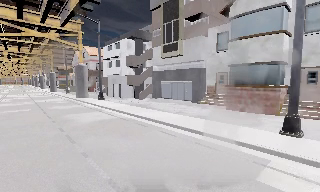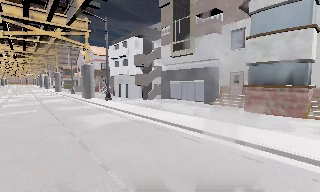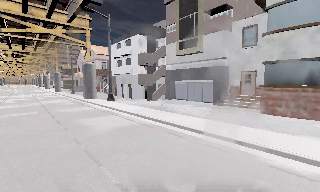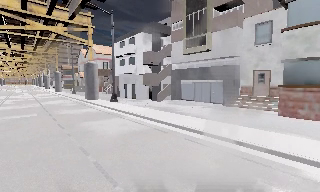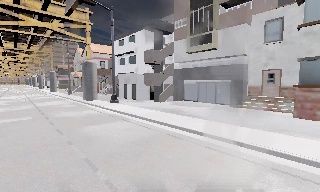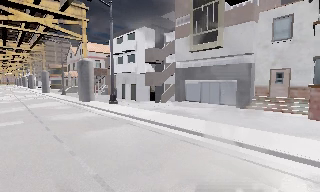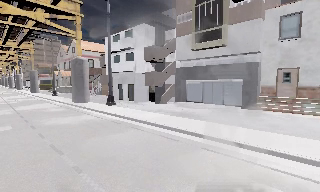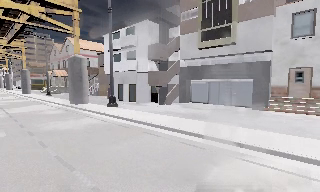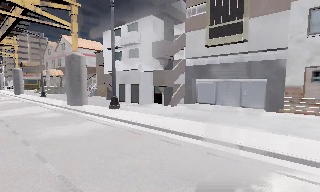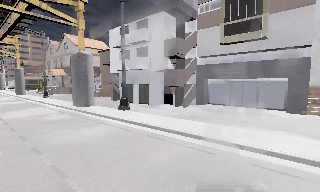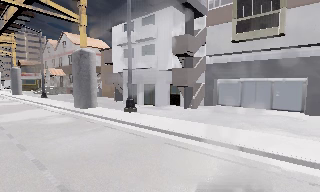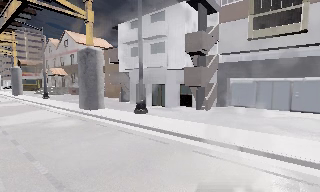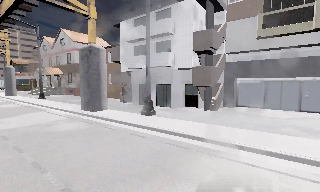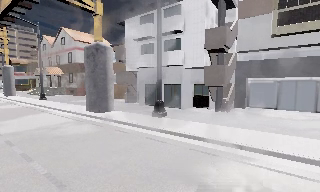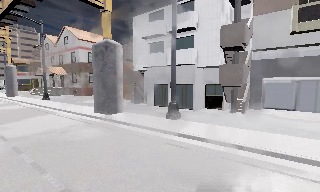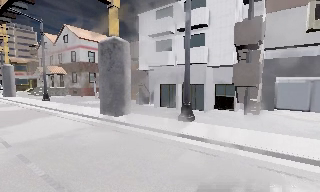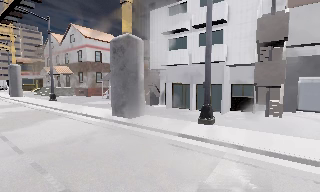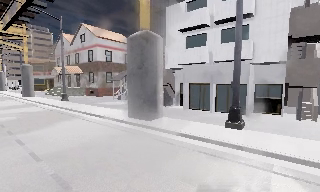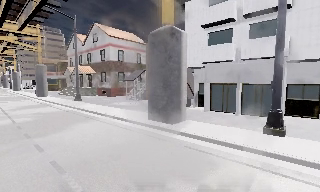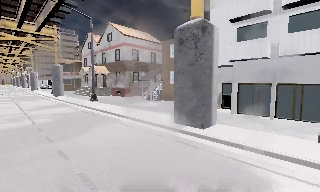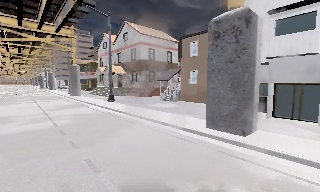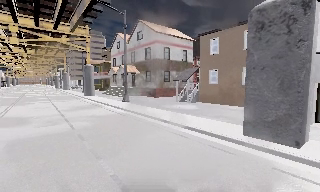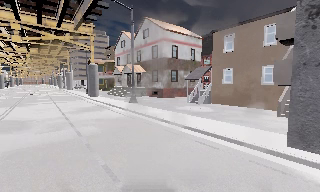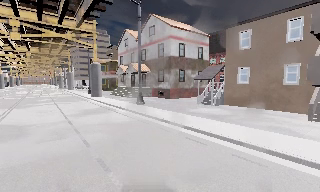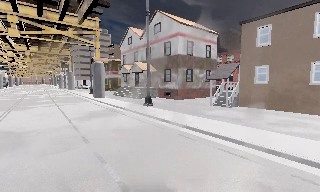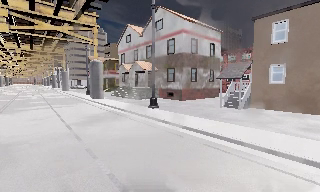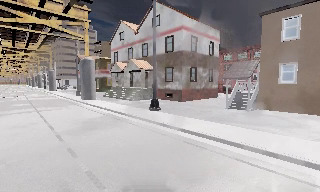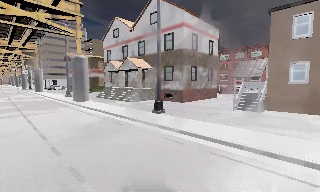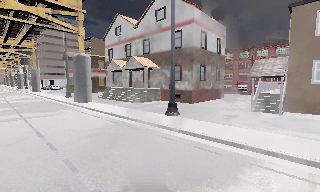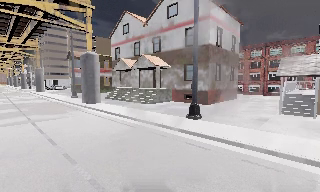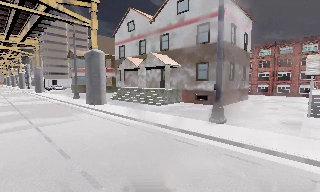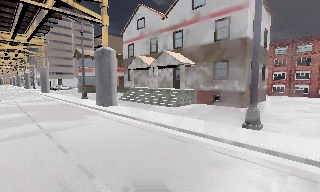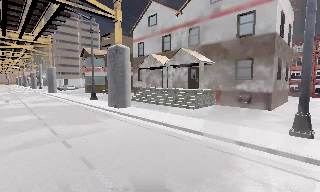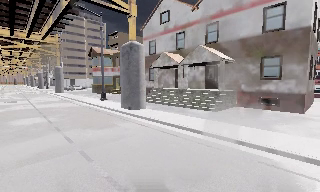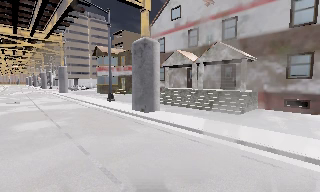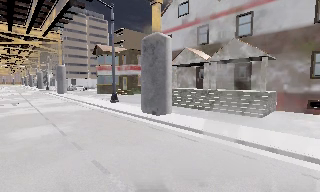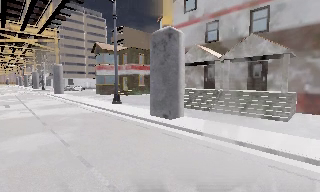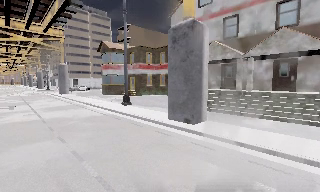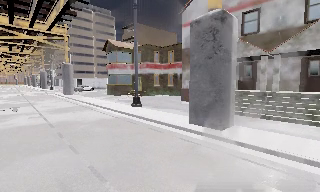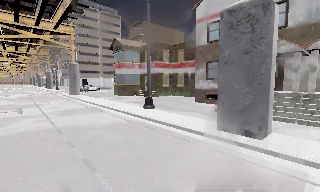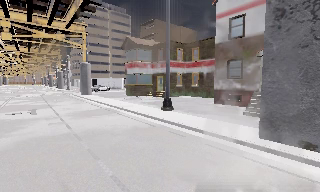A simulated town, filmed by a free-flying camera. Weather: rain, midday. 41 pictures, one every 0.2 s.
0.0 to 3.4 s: The camera travels to its left and forward, about 19 m, so close, fixed things drift to the right.
3.4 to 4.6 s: The camera pans to its left, which is counterclockwise from overhead, by about 15 degrees. It travels forward and to its left, about 8 m, so what stands in front looms larger.
4.6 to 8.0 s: The camera travels forward and to its left, about 25 m, so what stands in front looms larger.
The film runs forward here.
